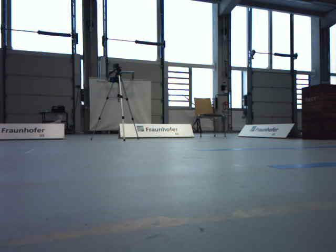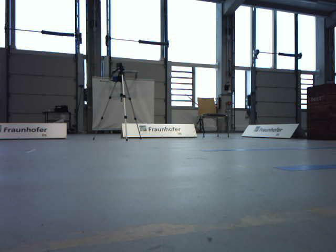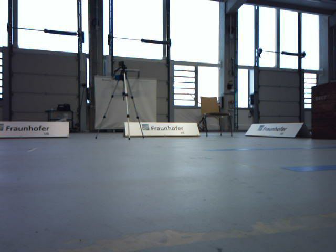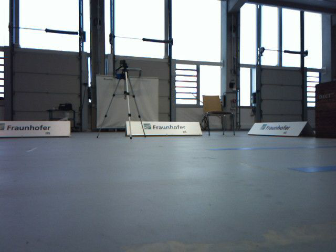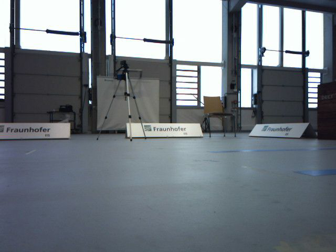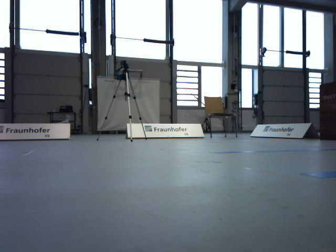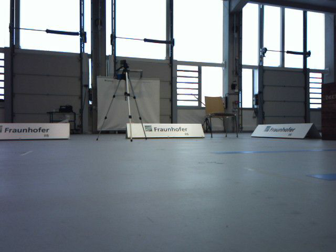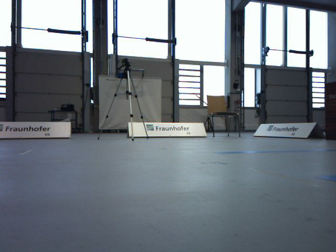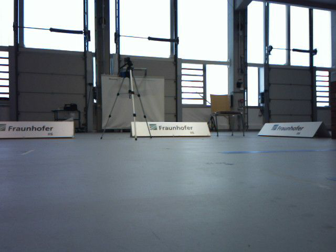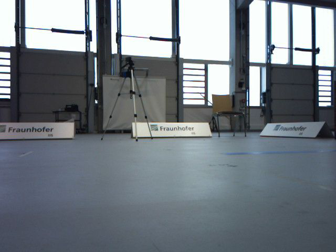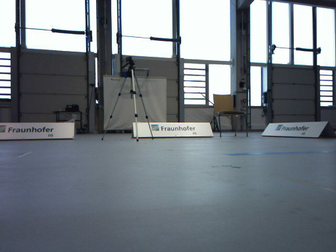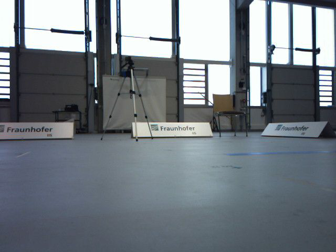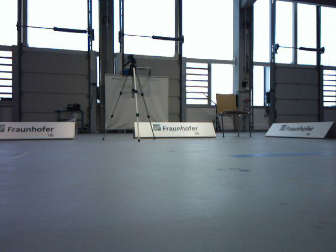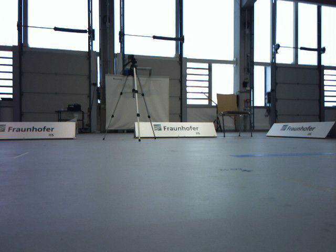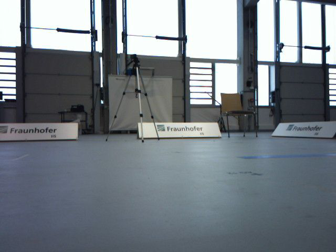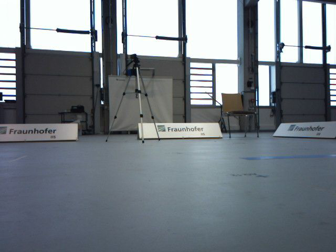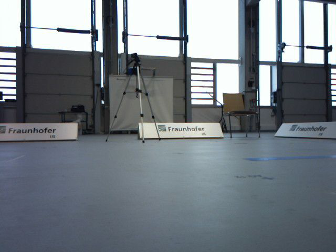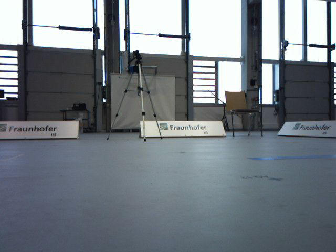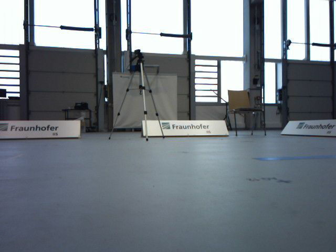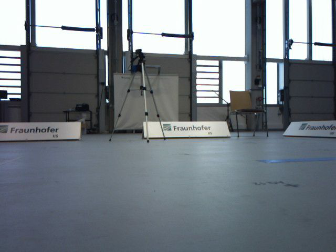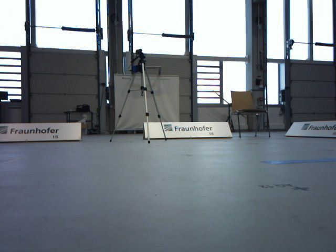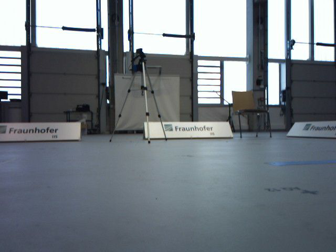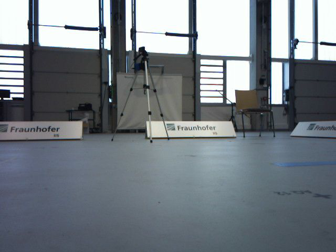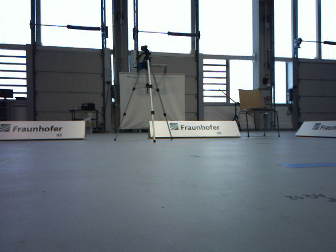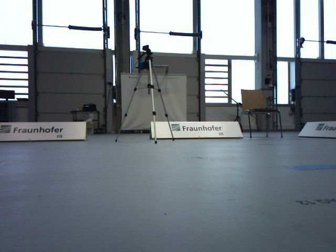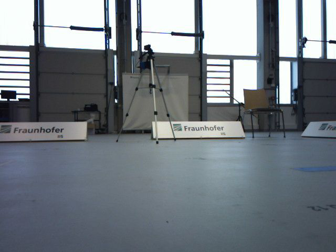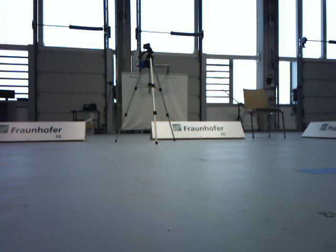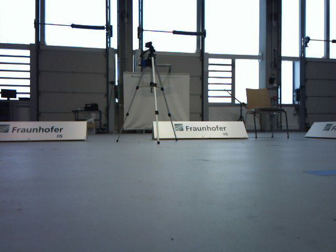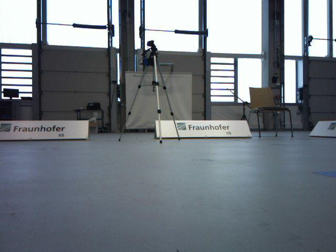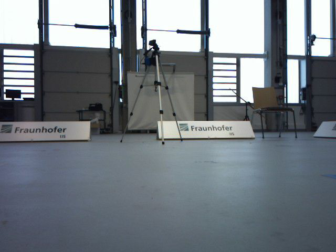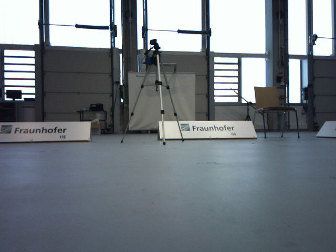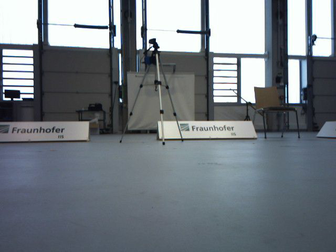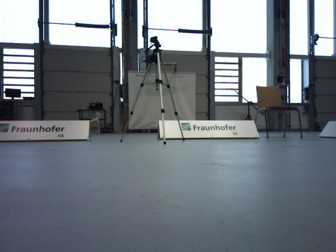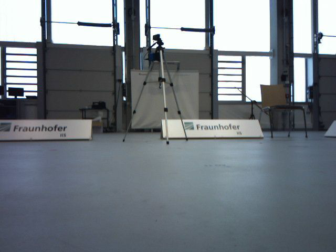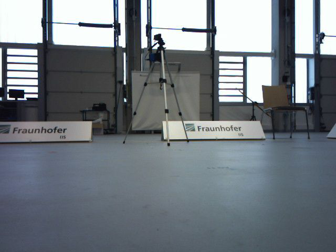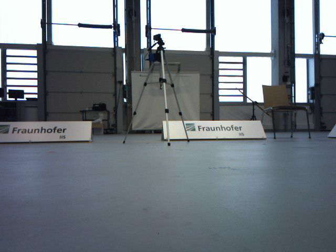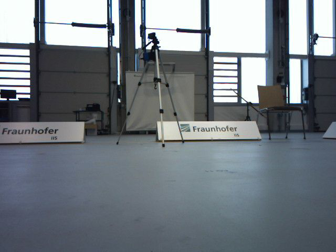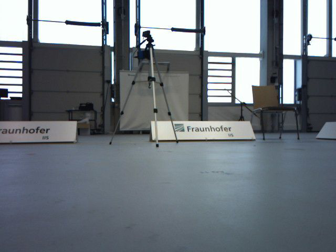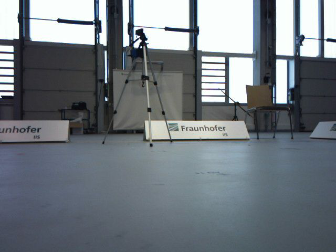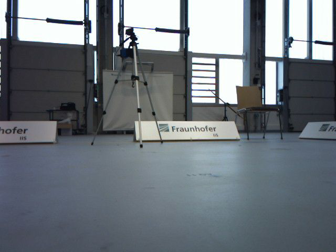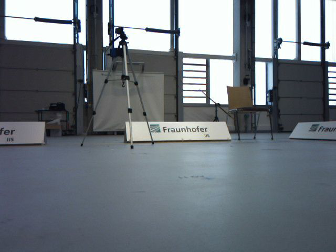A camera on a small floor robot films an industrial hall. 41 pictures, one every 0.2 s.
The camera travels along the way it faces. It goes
forward.
0.0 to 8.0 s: The camera travels forward, about 1.6 m, so what stands in front looms larger.
The film runs forward here.
